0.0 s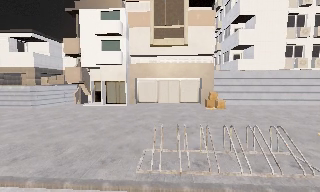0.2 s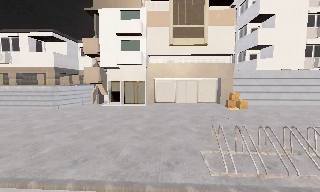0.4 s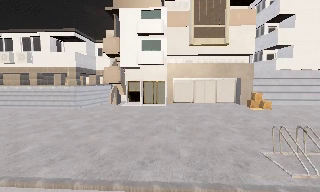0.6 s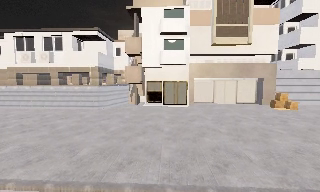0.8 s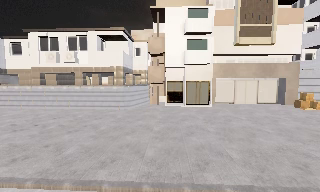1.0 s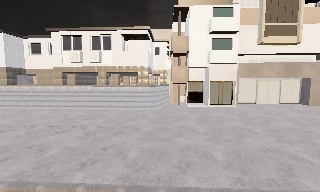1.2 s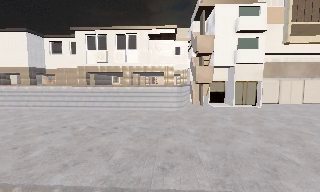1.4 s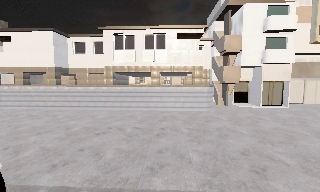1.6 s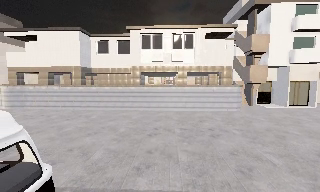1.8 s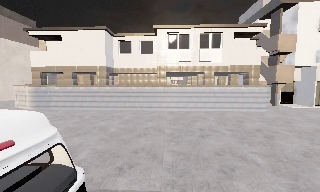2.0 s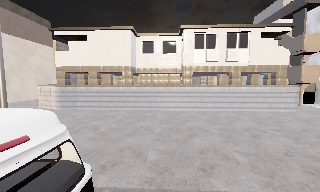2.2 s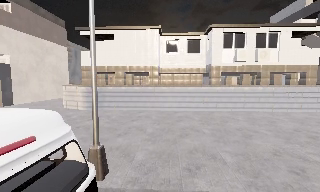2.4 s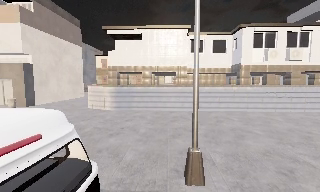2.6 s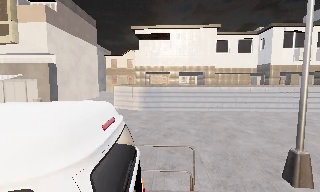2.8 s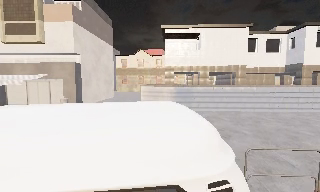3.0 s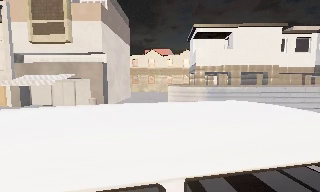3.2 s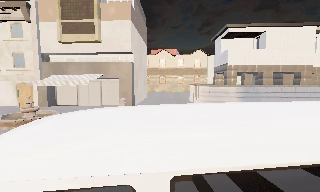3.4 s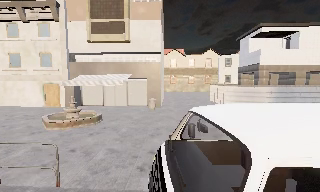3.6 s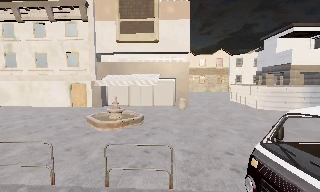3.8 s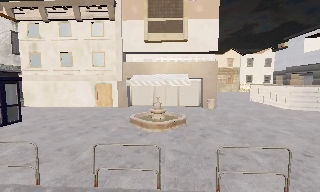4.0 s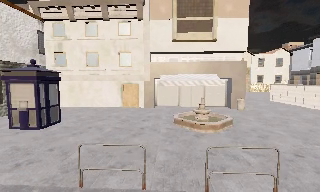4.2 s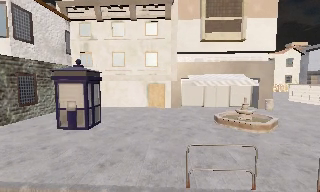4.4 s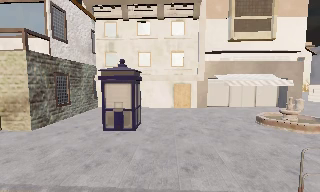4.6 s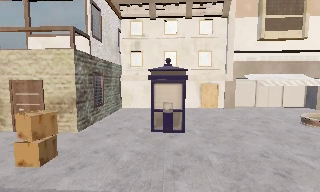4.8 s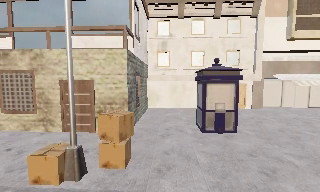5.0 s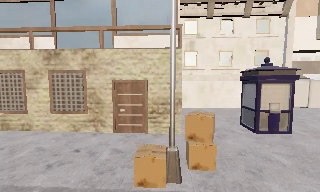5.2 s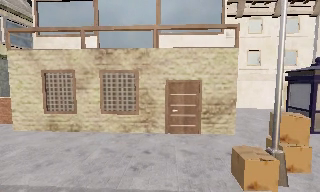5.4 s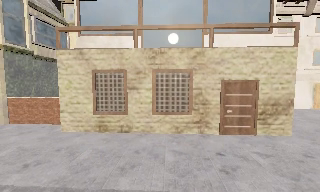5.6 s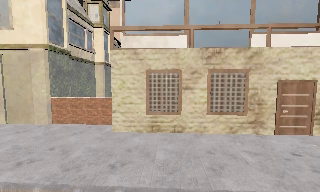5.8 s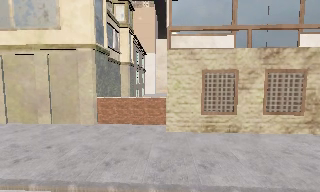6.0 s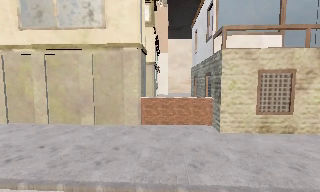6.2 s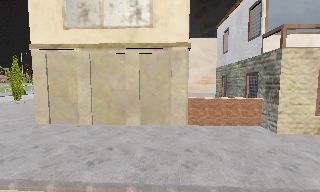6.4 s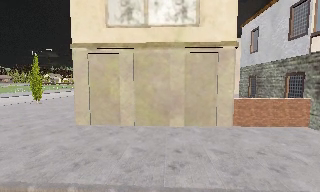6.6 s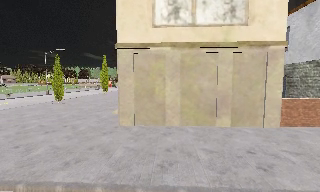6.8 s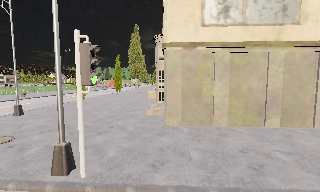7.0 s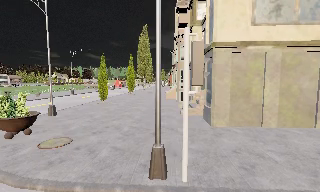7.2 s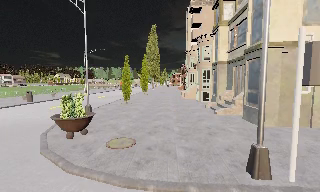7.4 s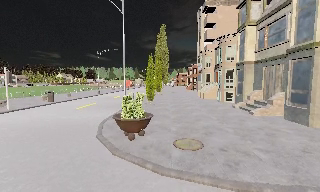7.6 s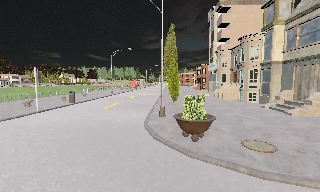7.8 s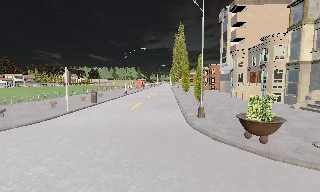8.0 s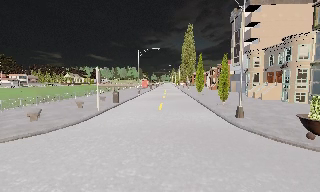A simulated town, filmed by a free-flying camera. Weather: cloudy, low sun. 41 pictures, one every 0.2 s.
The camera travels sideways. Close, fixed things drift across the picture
to the right.
0.0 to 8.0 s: The camera travels to its left, about 90 m, so close, fixed things drift to the right.
The film runs forward here.
